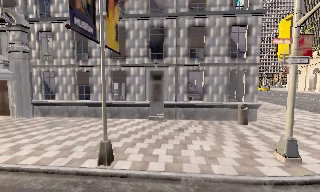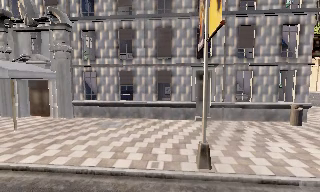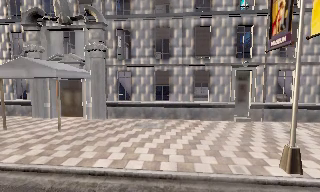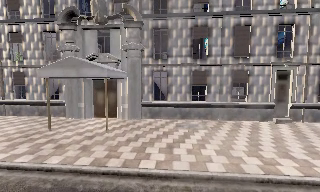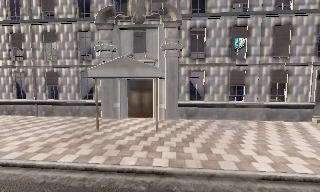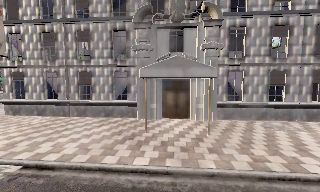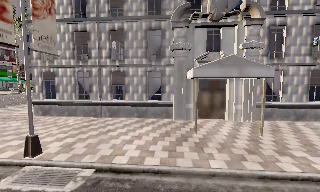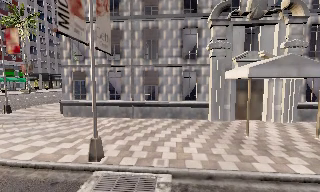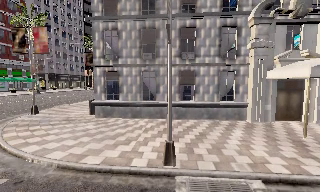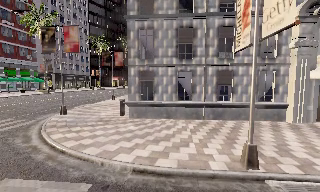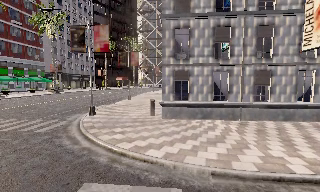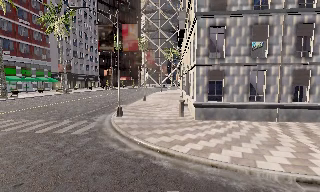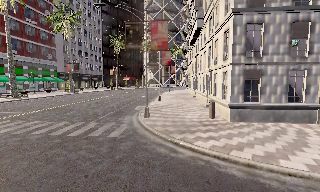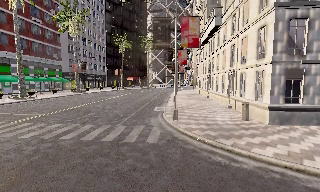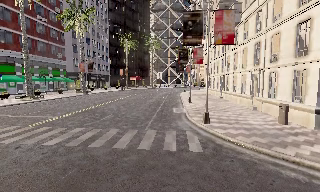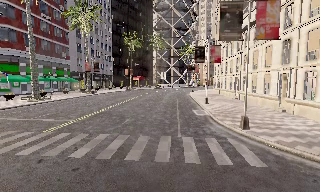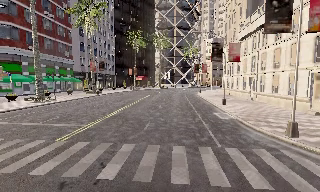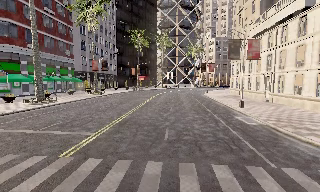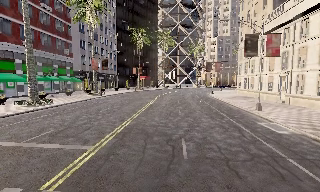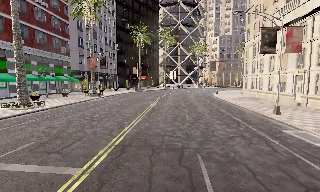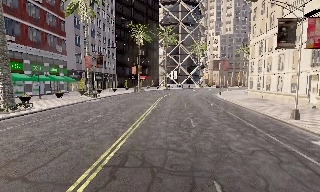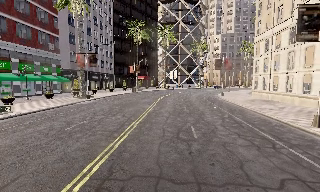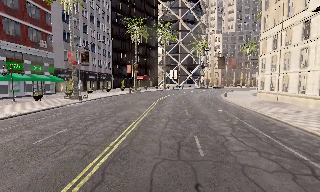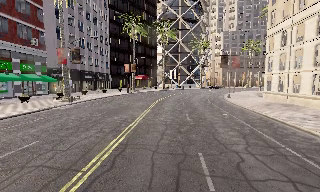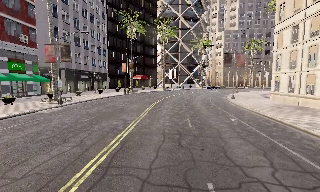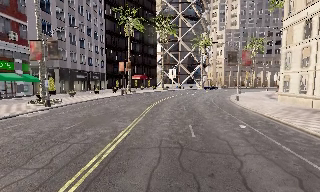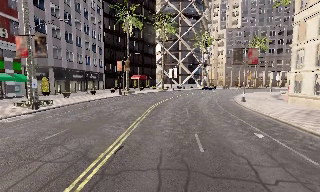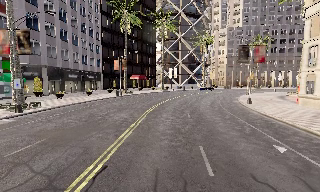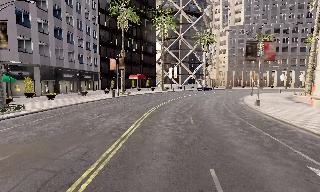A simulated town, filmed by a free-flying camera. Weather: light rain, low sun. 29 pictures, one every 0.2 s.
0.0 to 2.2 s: The camera travels to its left, about 25 m, so close, fixed things drift to the right.
2.2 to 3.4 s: The camera travels to its left and forward, about 12 m, so close, fixed things drift to the right.
3.4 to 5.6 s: The camera travels forward, about 19 m, so what stands in front looms larger.
The film runs forward here.
